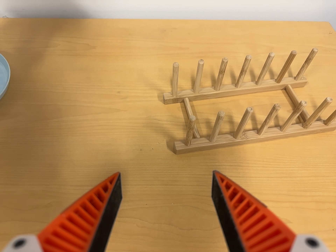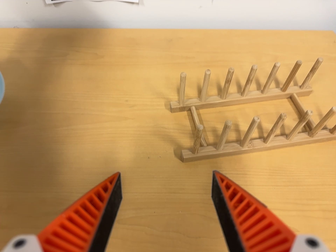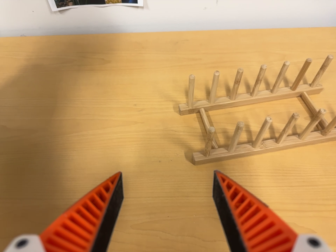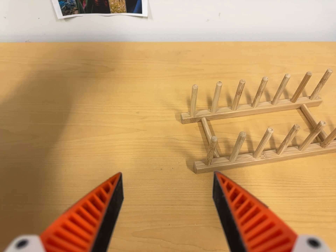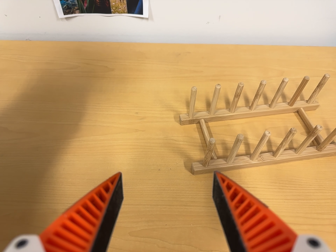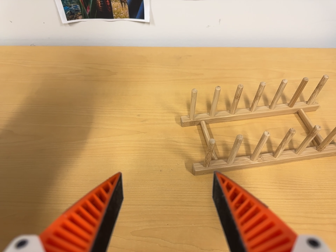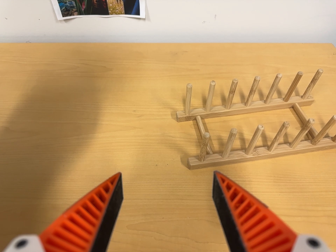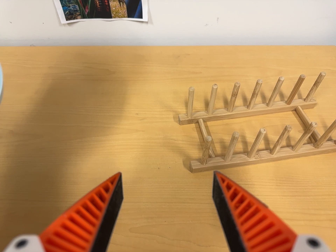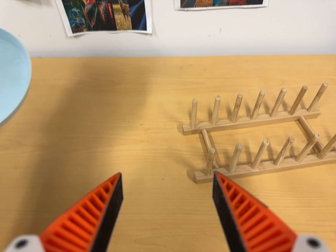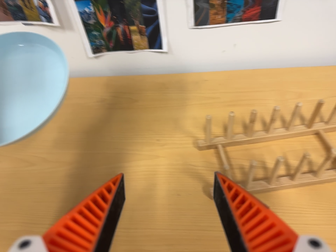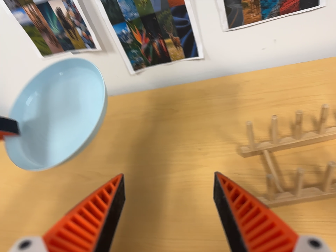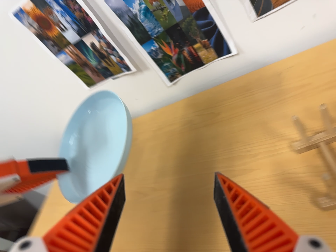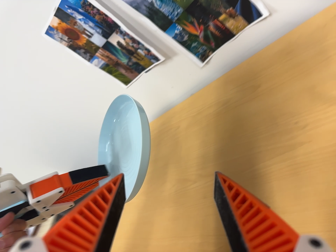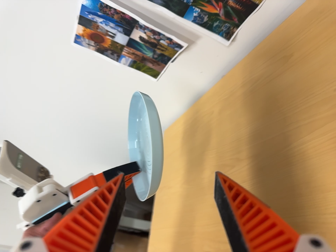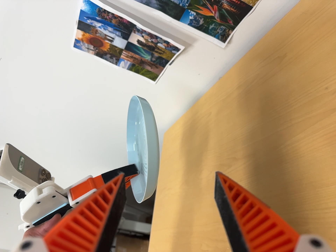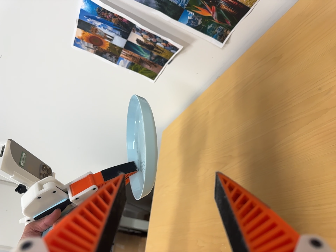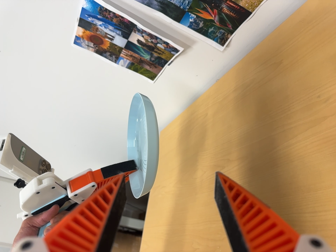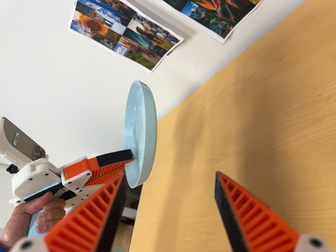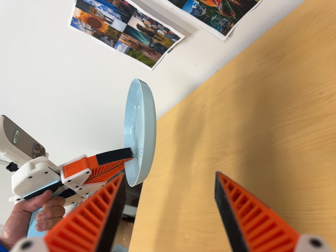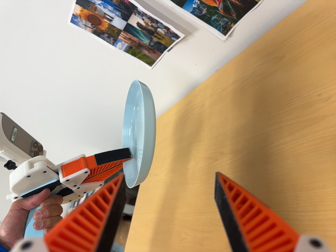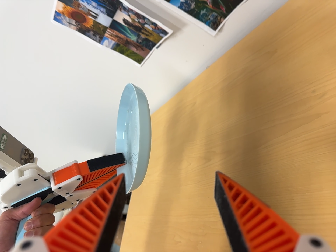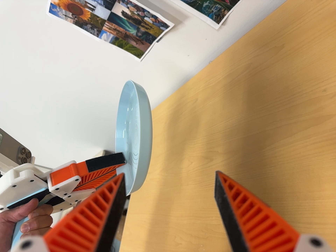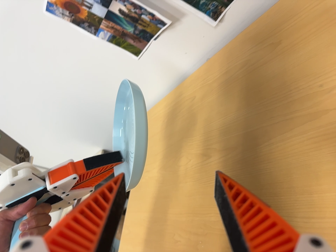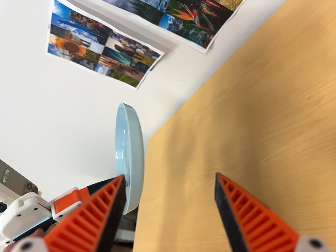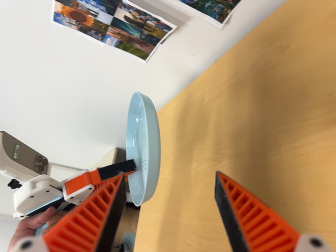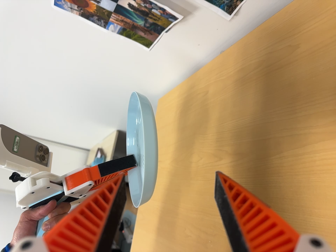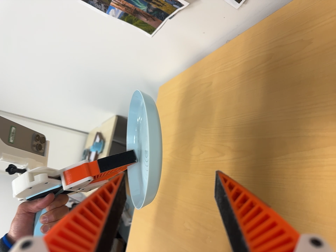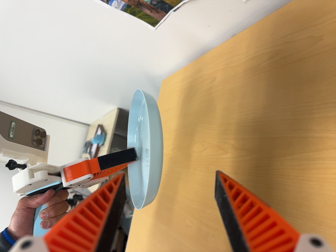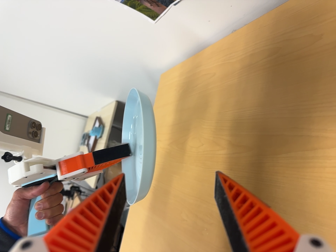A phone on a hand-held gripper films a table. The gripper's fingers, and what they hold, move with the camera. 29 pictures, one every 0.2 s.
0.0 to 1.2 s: The camera shifts only a little, or ends up much as it began.
1.2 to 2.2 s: The scene slides to the right, as the camera pans about 35 degrees to its left. It travels to its right and toward the top of its view, about 10 cm. It rolls about its line of sight by about 20 degrees, and the scene rotates counterclockwise.
2.2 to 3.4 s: The camera pans to its left by about 20 degrees. It travels to its right, about 8 cm. Its aim tips toward the bottom of its view by about 10 degrees, and the scene shifts upward. It rolls about its line of sight by about 10 degrees, and the scene rotates counterclockwise.
3.4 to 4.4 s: The camera travels forward, about 5 cm, so what stands in front looms larger.
4.4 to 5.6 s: The camera travels toward the top of its view, about 12 cm. Its aim tips toward the bottom of its view by about 15 degrees.
The film runs forward here.
